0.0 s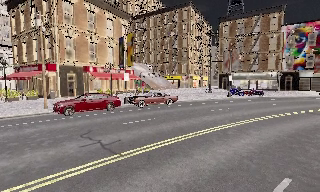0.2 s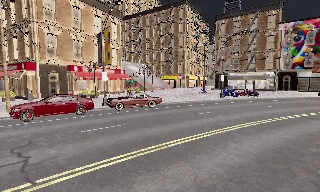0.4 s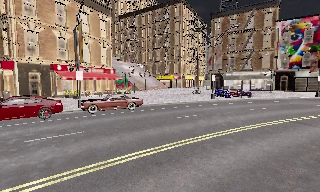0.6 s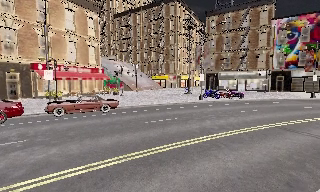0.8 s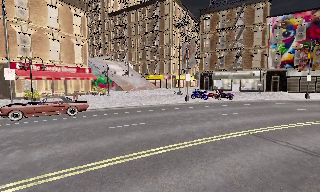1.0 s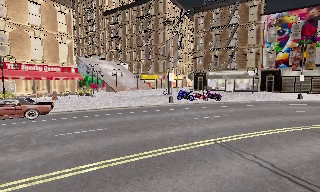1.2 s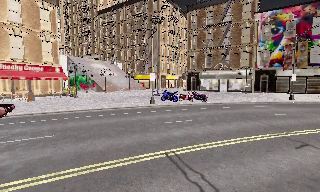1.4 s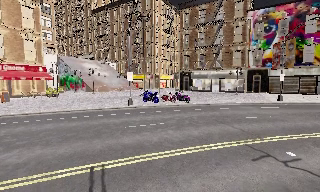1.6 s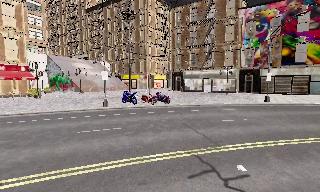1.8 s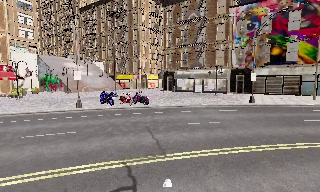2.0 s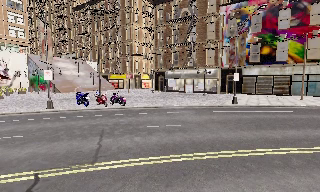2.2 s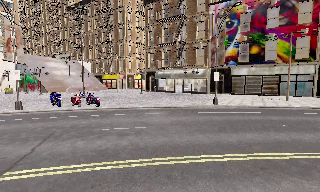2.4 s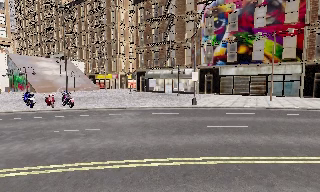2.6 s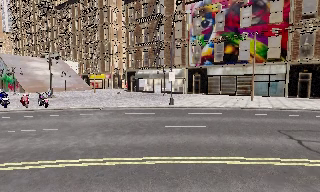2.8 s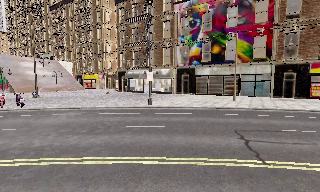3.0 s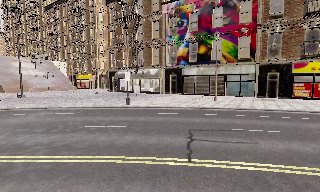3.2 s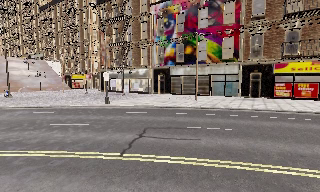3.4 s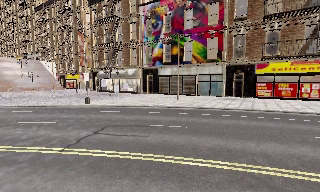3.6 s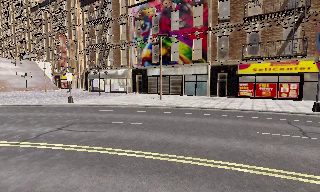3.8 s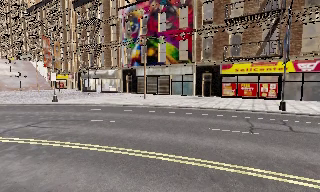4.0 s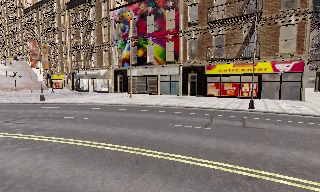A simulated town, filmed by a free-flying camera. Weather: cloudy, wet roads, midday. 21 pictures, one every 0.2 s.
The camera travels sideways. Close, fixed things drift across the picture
to the left.
0.0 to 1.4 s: The camera travels to its right and forward, about 15 m, so close, fixed things drift to the left.
1.4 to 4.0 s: The camera travels to its right, about 25 m, so close, fixed things drift to the left.
The film runs forward here.
